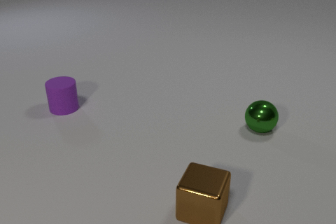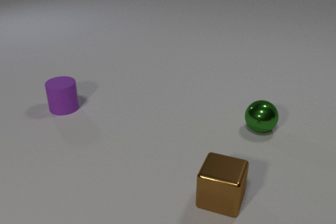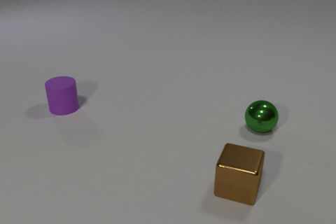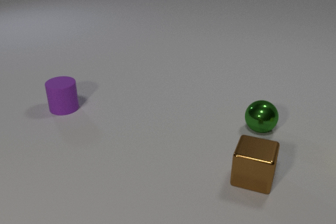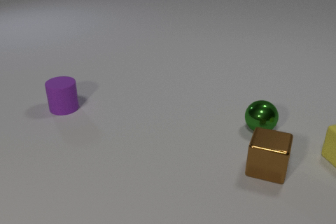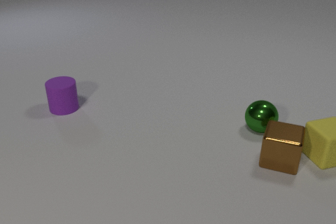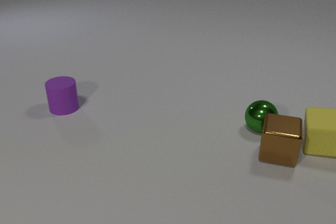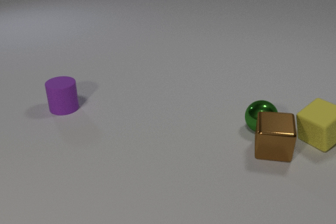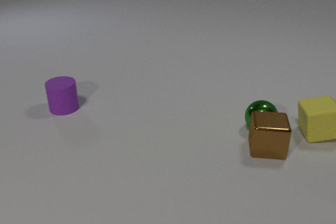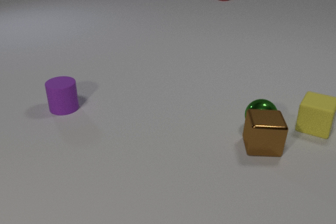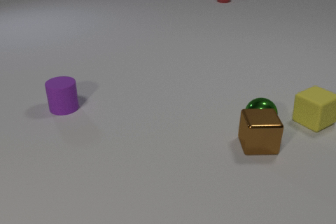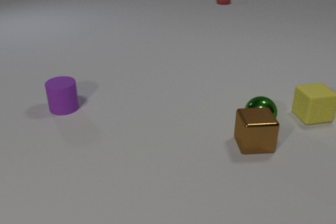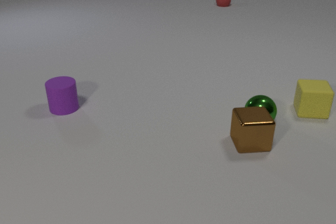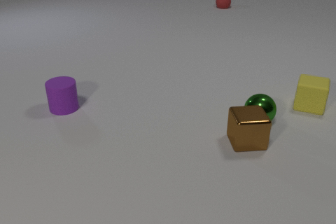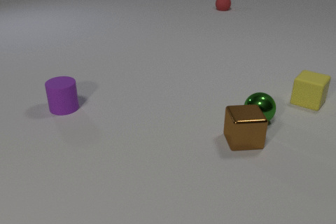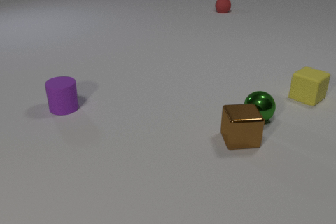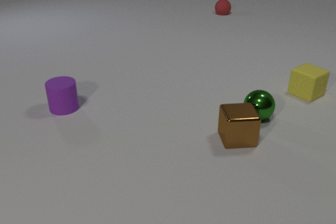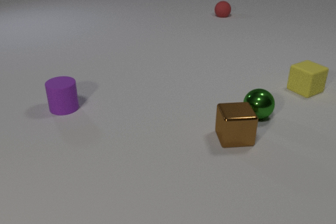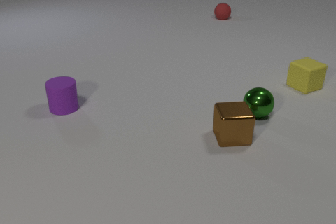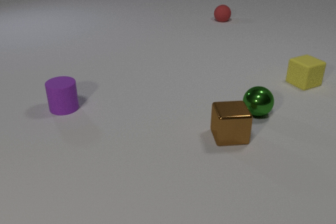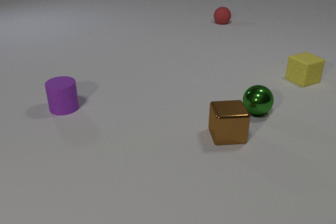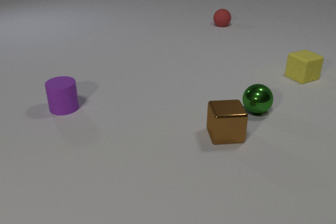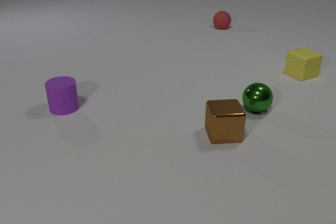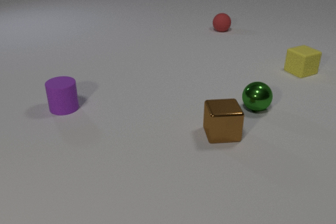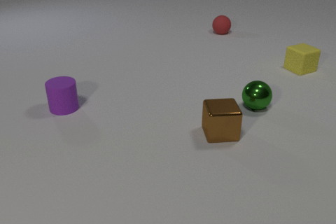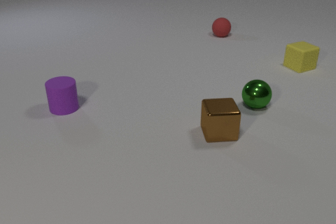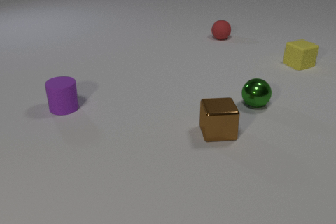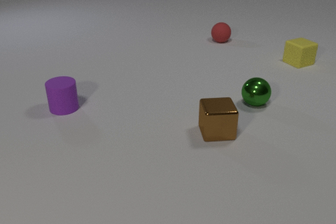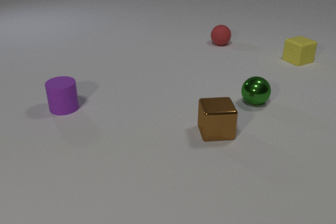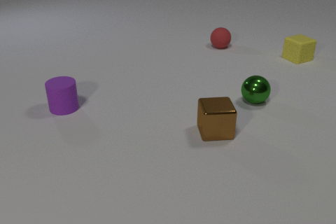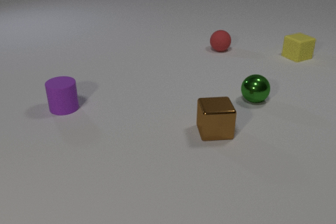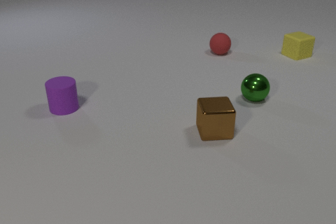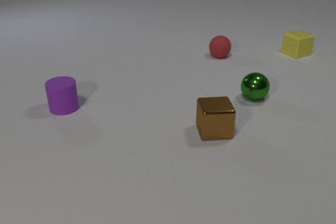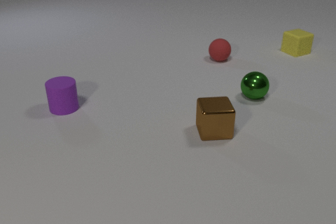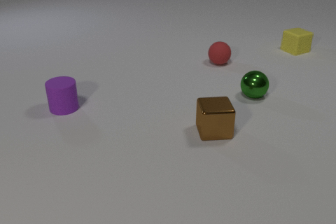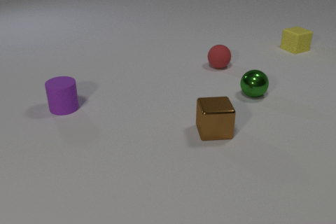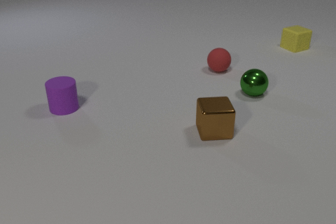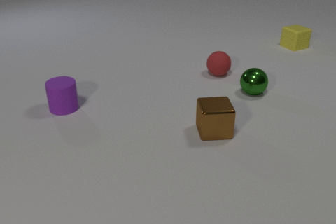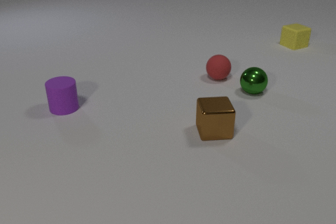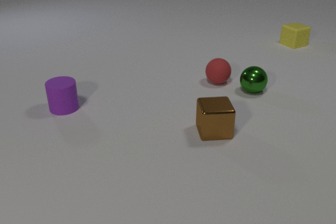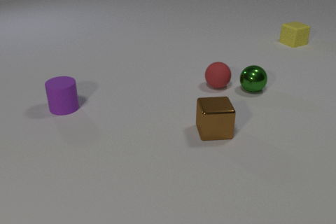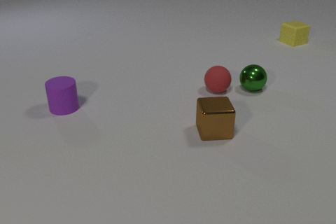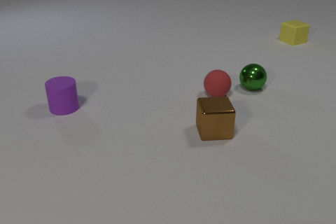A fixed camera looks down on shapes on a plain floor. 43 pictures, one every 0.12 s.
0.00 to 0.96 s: The yellow rubber cube comes in at the right edge, slides to the left and away from the camera. The brown metal cube slides away from the camera and to the right. The red rubber sphere comes in at the top edge. The yellow rubber cube and the brown metal cube collide. The brown metal cube and the green metal sphere collide.
0.96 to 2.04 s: The yellow rubber cube slides away from the camera. The brown metal cube slides to the left. The green metal sphere rolls away from the camera. The red rubber sphere rolls toward the camera.
2.04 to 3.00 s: The yellow rubber cube slides away from the camera. The brown metal cube slides to the left. The green metal sphere rolls away from the camera. The red rubber sphere rolls toward the camera.
3.00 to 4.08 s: The yellow rubber cube slides away from the camera. The green metal sphere rolls away from the camera. The red rubber sphere rolls toward the camera.
4.08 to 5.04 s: The yellow rubber cube slides away from the camera. The green metal sphere rolls away from the camera. The red rubber sphere rolls toward the camera.
How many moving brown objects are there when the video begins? 1.
How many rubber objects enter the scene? 2.
What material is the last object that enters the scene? rubber.
